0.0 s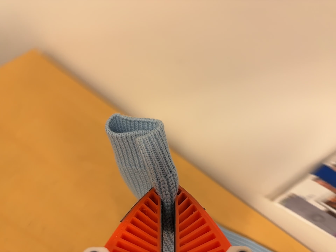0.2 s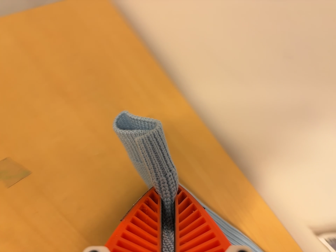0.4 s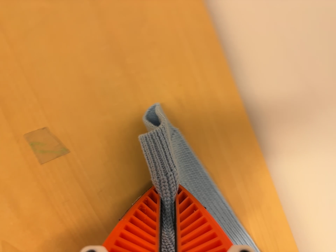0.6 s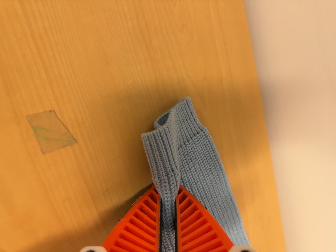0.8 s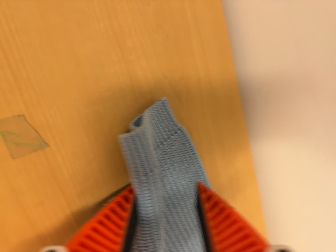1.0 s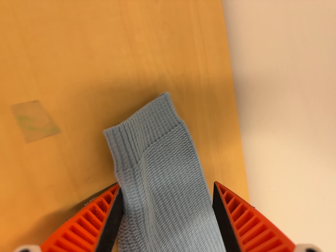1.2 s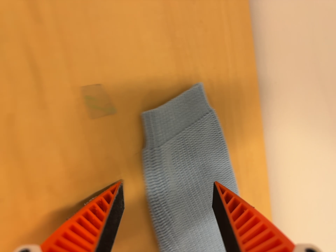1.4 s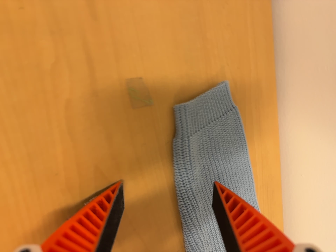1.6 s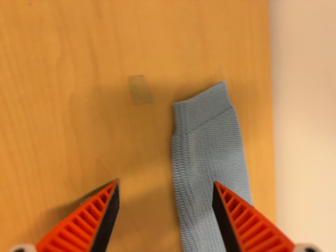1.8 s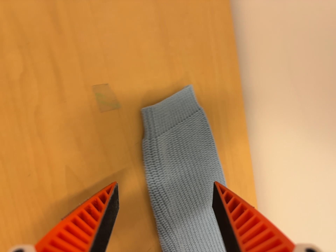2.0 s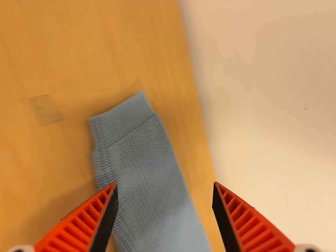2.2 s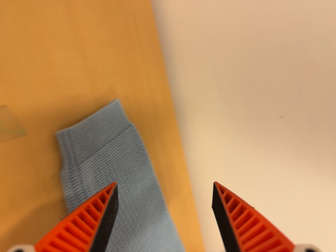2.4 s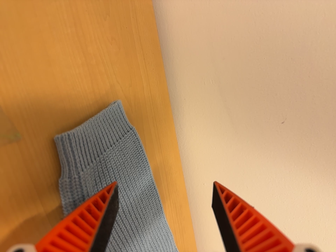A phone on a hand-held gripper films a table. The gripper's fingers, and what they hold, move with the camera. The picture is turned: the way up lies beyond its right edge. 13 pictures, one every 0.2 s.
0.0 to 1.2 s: The camera travels to its left and forward, about 24 cm, so close, fixed things drift to the right. Its aim tips toward the bottom of its view by about 15 degrees, and the scene shifts upward. It rolls about its line of sight by about 40 degrees, and the scene rotates clockwise.
1.2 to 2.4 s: The scene slides to the left, as the camera pans about 20 degrees to its right.
The film runs backward here.
